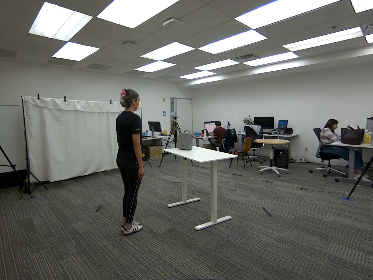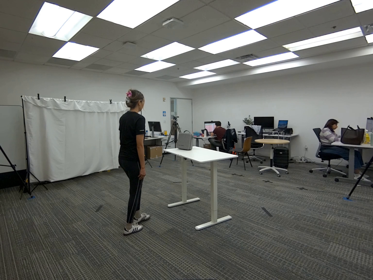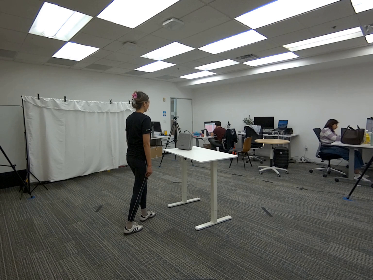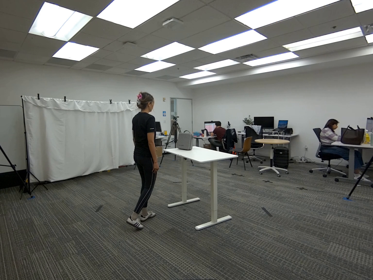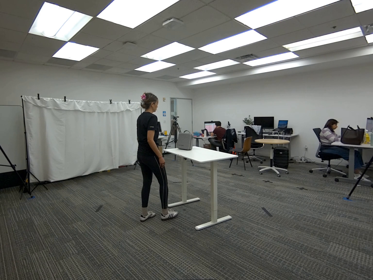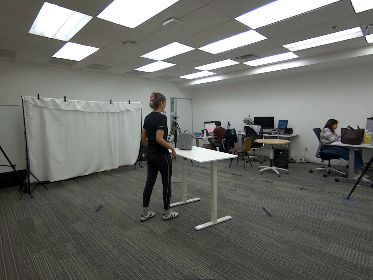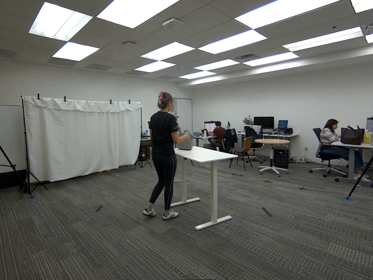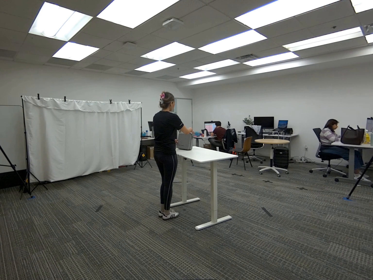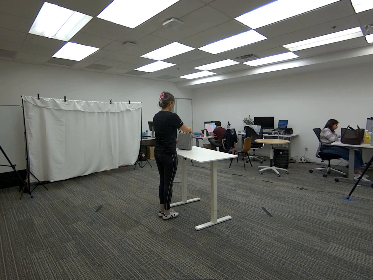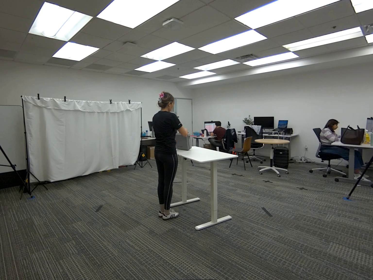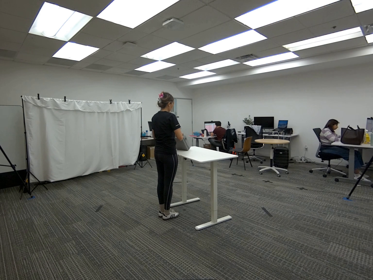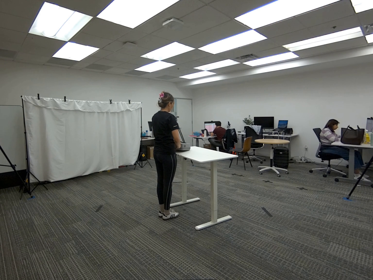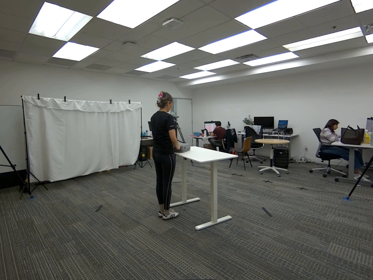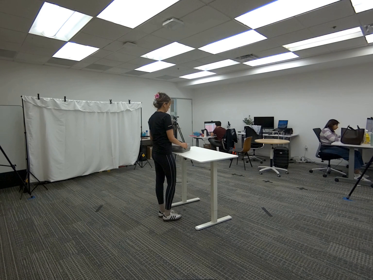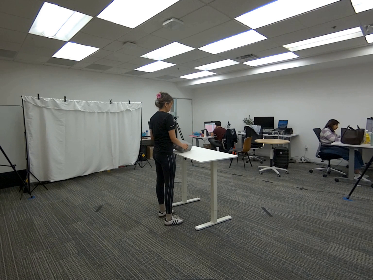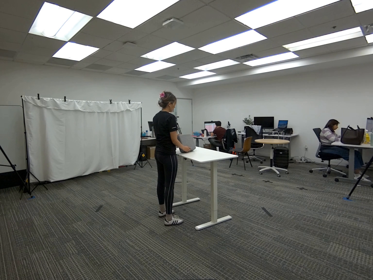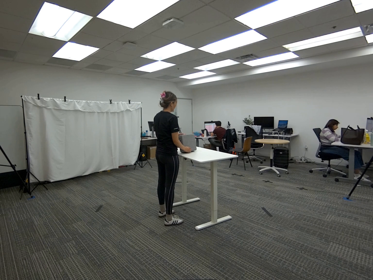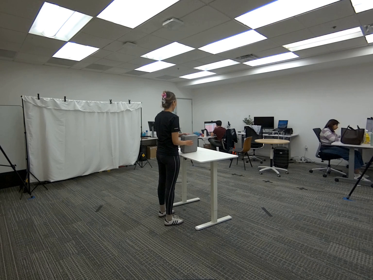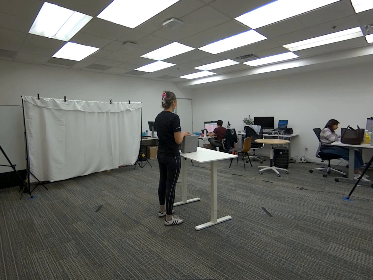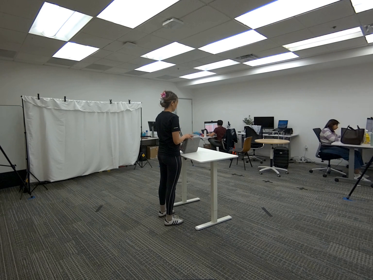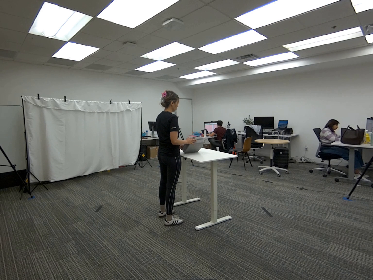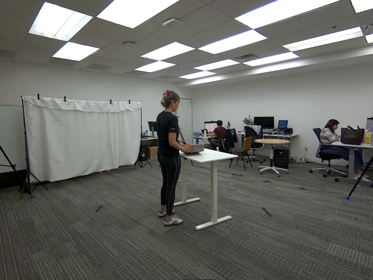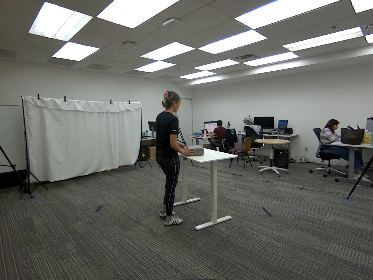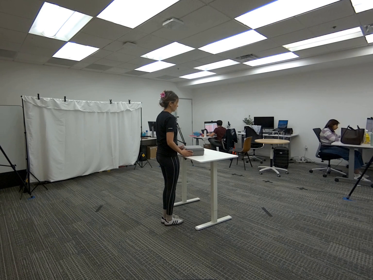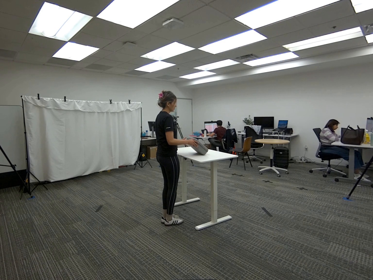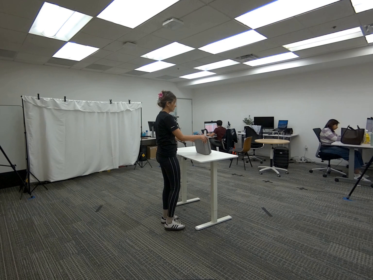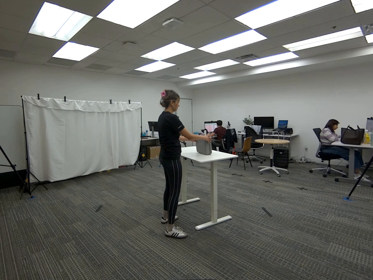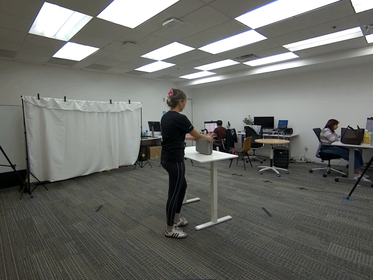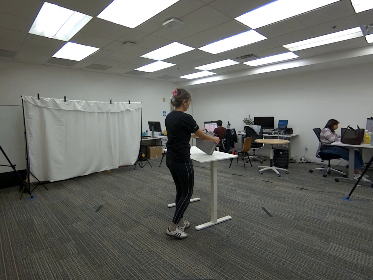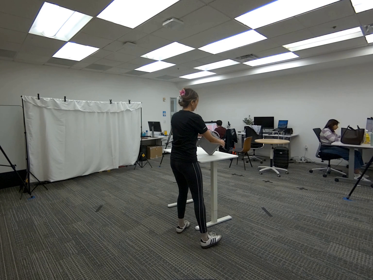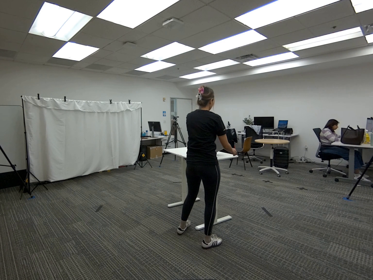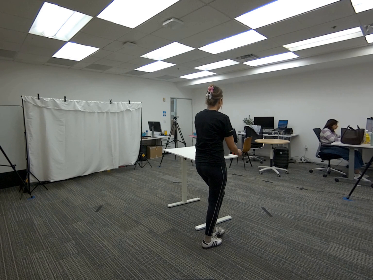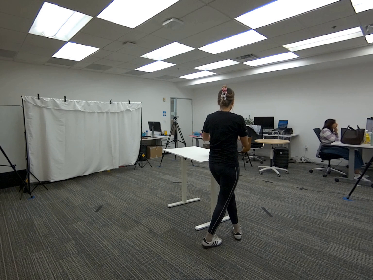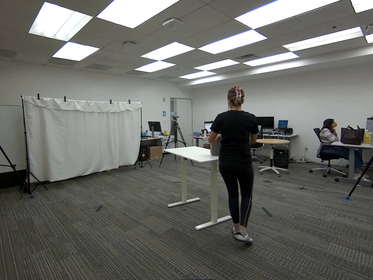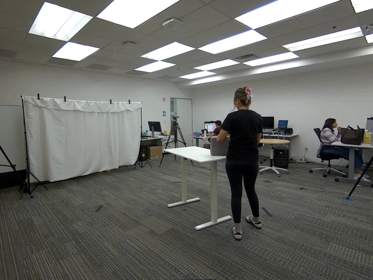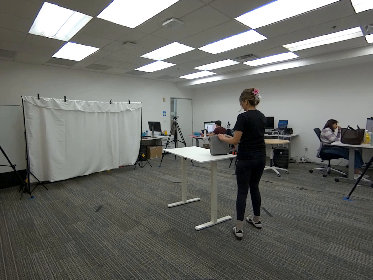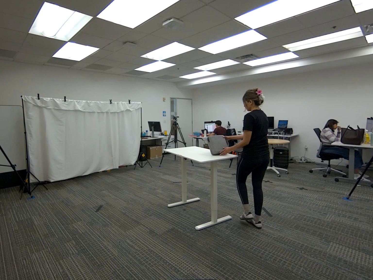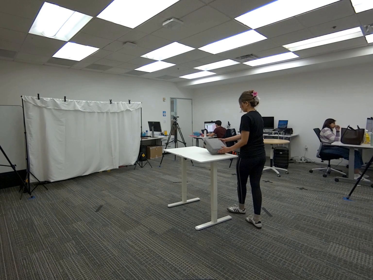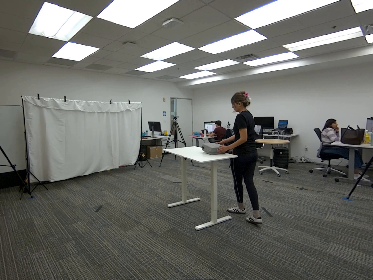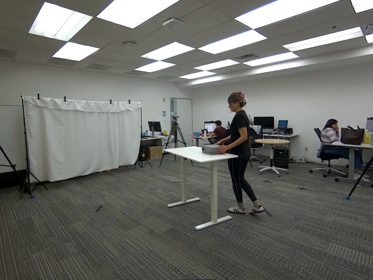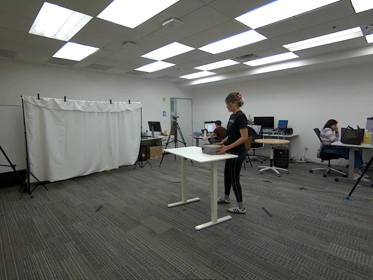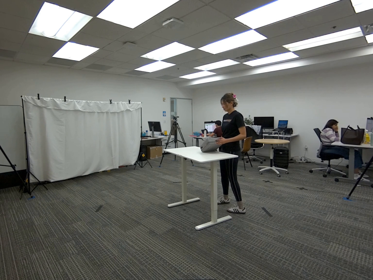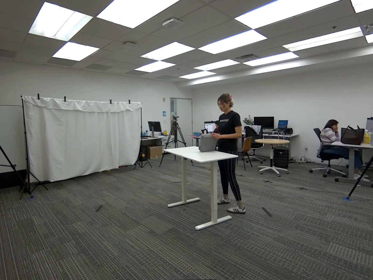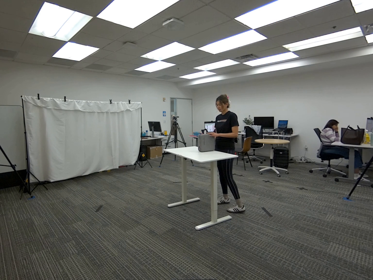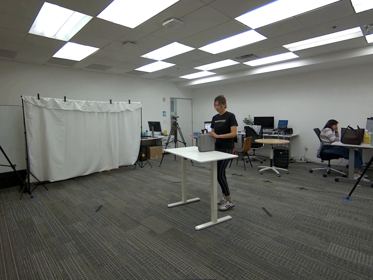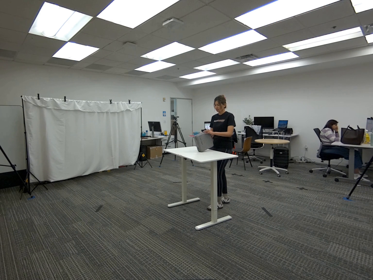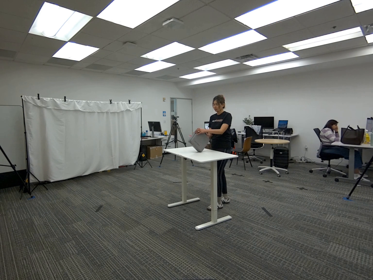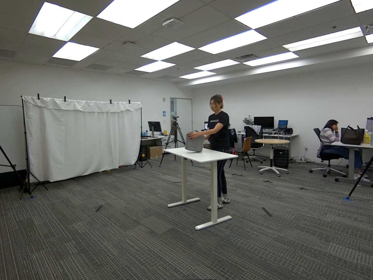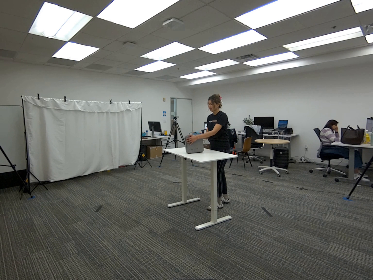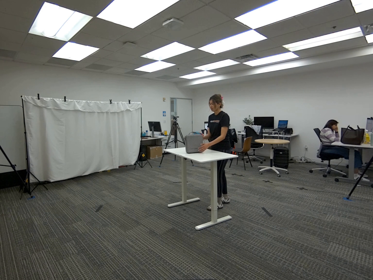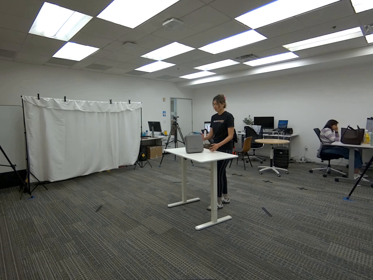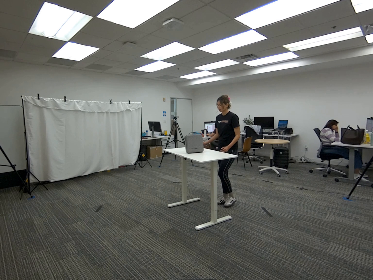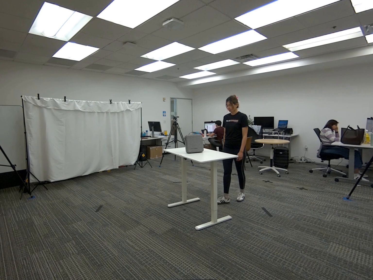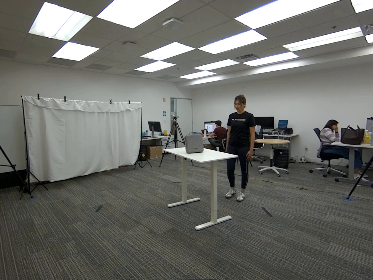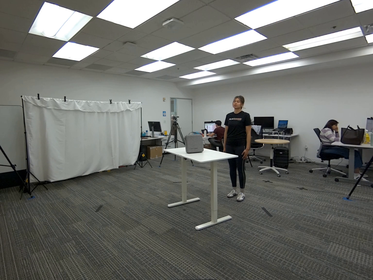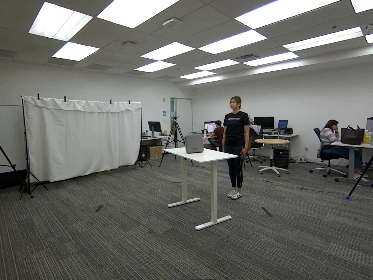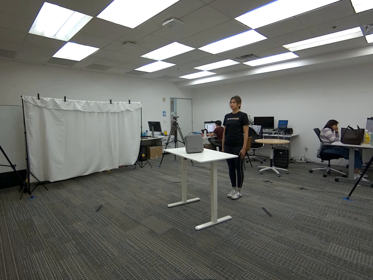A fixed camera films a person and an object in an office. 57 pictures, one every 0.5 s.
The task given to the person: Walk to the gray case on the white desk. Place both hands on the case and maintain continuous contact throughout the interaction. Using both hands together, rotate the case on all surface of the desk until the end of the sequence.
